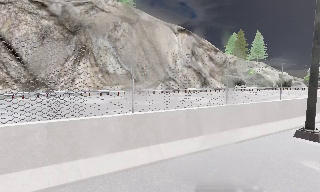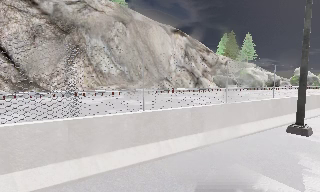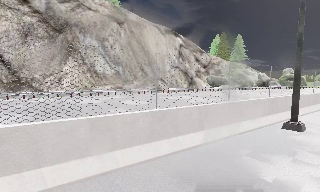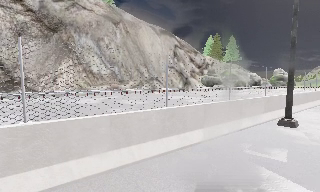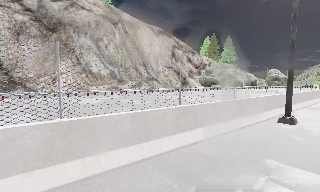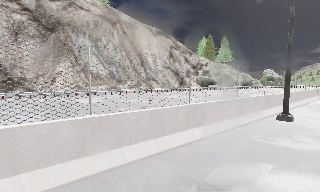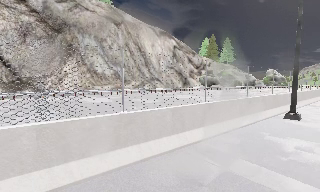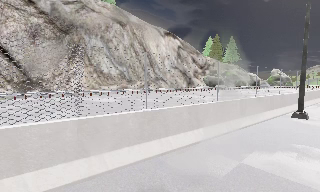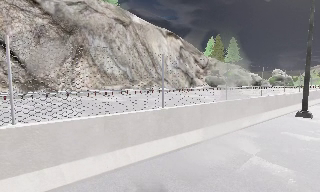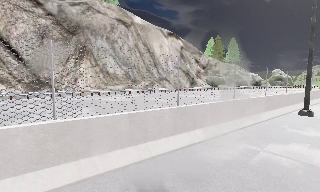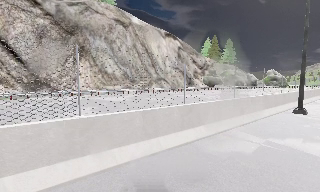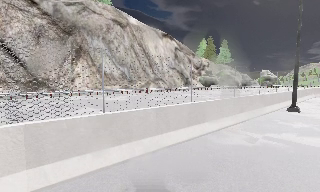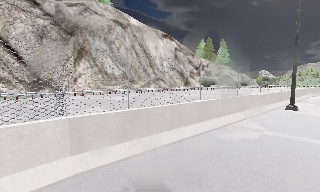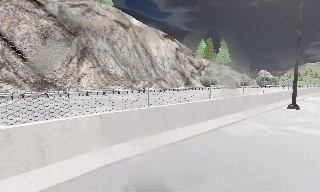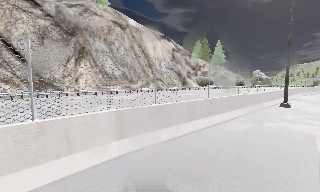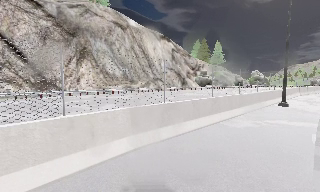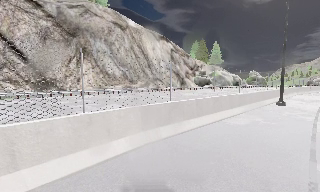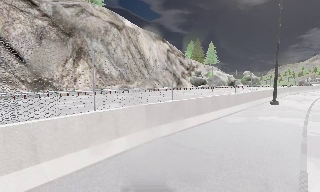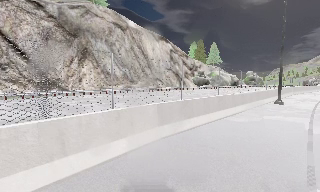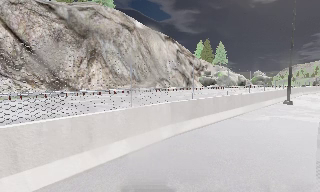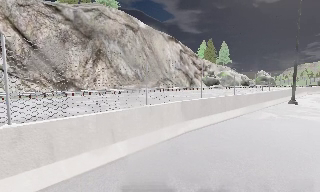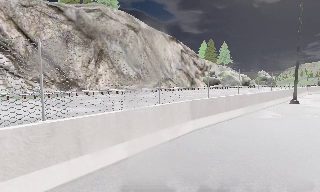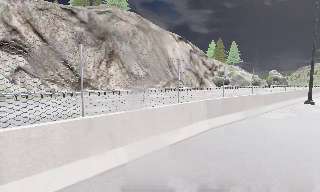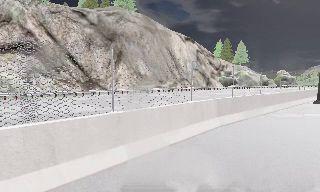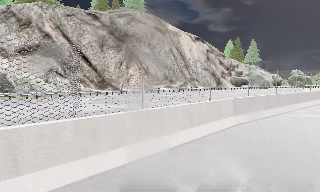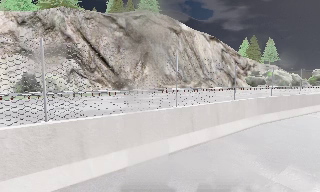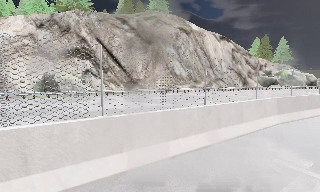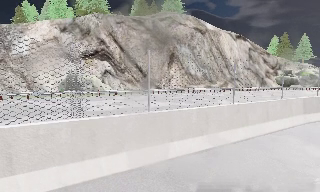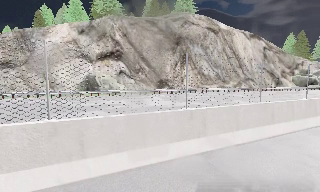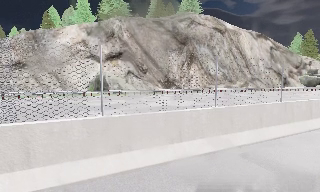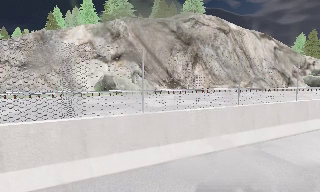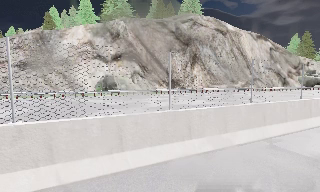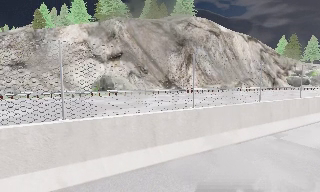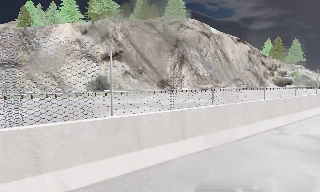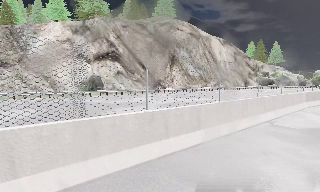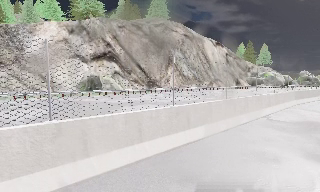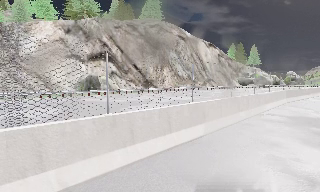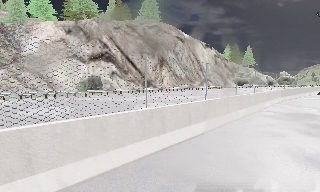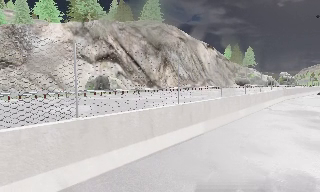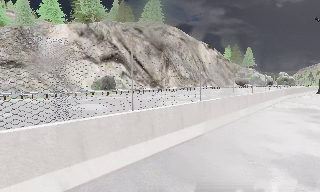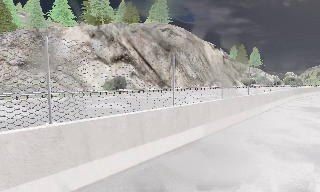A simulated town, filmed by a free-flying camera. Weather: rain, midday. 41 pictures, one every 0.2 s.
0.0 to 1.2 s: The camera pans to its right, which is clockwise from overhead, by about 10 degrees. It travels to its left and backward, about 3.5 m.
1.2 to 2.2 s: The camera travels to its left and backward, about 3 m, so close, fixed things drift to the right.
2.2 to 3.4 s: The camera travels backward and to its left, about 3.5 m, so what stands in front gets smaller. It loses speed.
3.4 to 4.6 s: The camera travels to its left and backward, about 3 m, so close, fixed things drift to the right.
4.6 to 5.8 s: The camera pans to its left, which is counterclockwise from overhead, by about 20 degrees. It travels to its left and backward, about 4.5 m, so close, fixed things drift to the right.
5.8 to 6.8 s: The camera pans to its right, which is clockwise from overhead, by about 10 degrees. It travels to its left and backward, about 5 m.
6.8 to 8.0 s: The camera travels to its left and backward, about 7 m, so close, fixed things drift to the right.
The film runs backward here.
